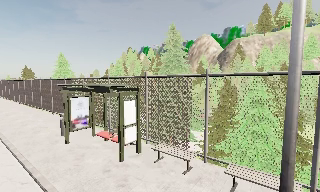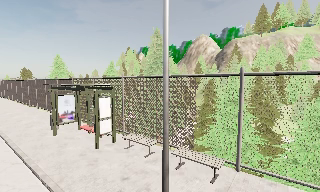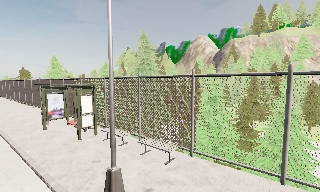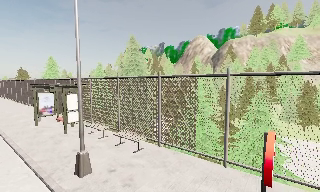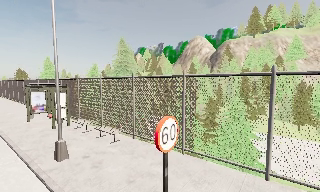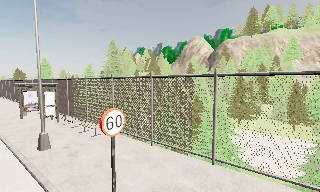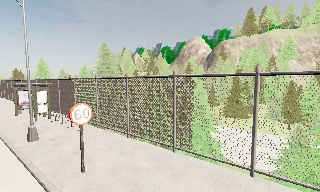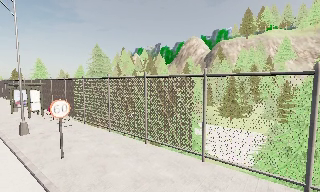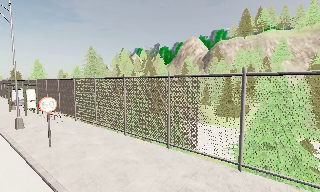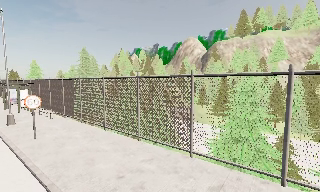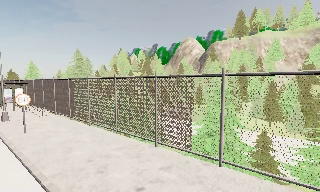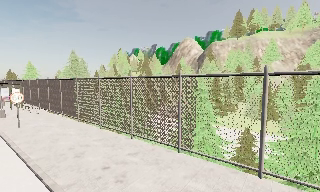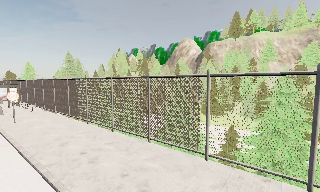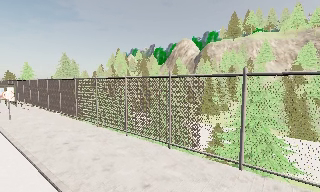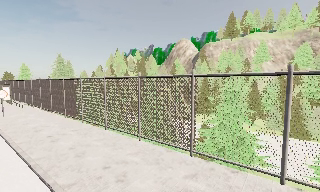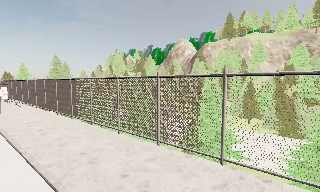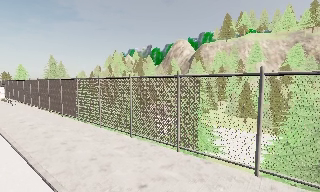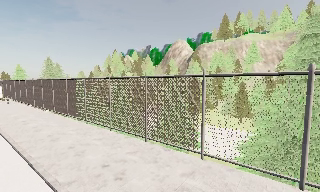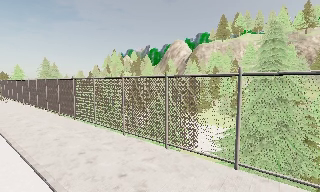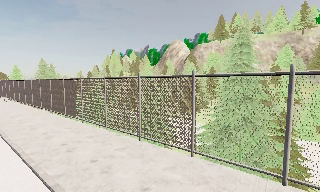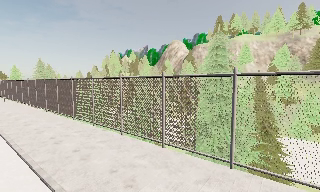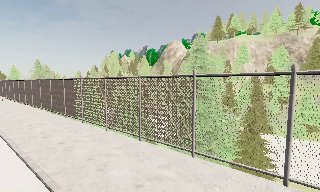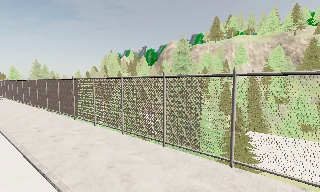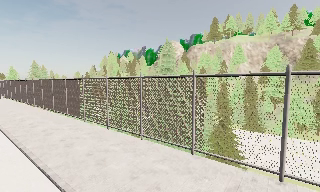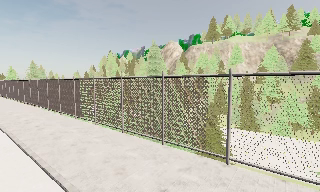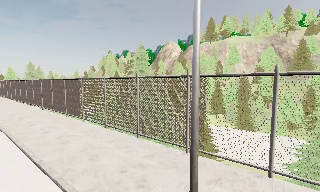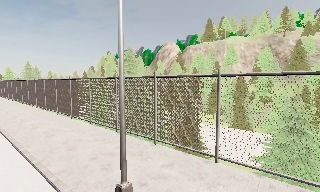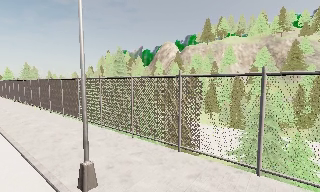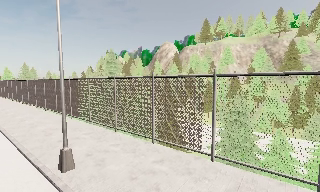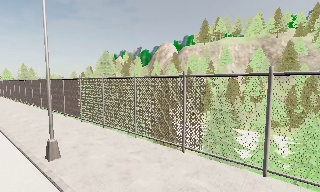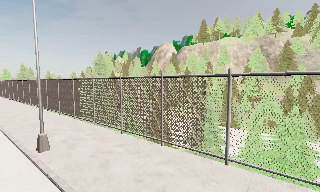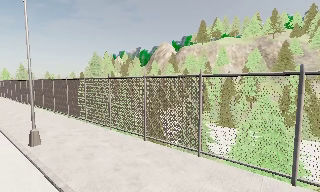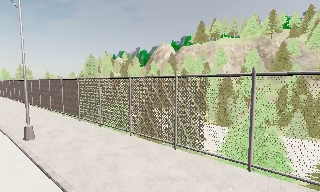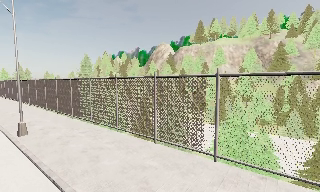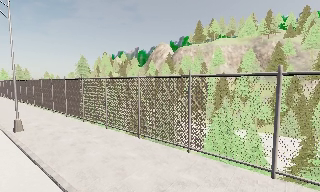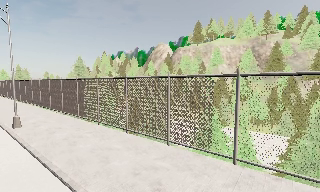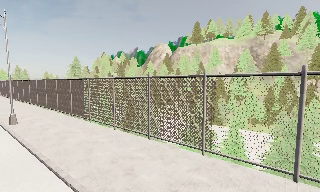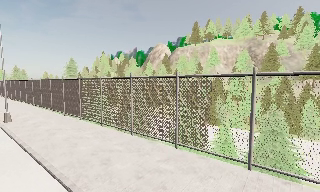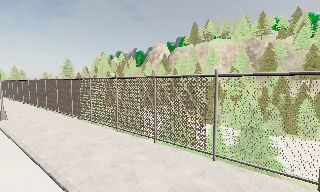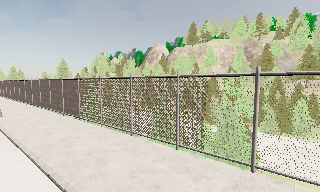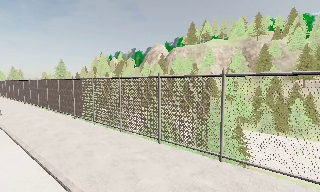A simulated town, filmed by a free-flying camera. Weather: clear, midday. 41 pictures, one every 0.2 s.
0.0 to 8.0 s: The camera travels to its right and backward, about 60 m, so close, fixed things drift to the left.
The film runs backward here.
